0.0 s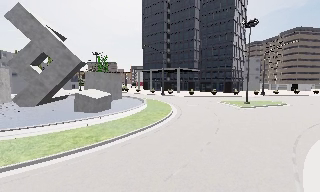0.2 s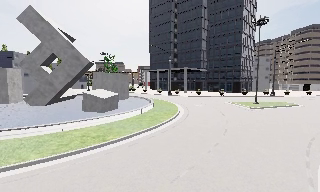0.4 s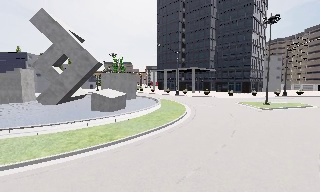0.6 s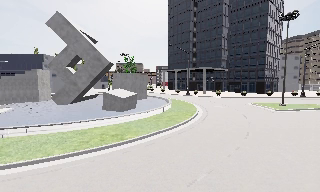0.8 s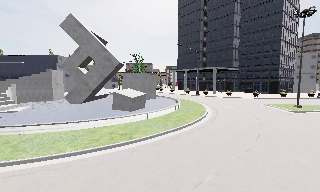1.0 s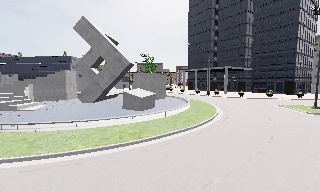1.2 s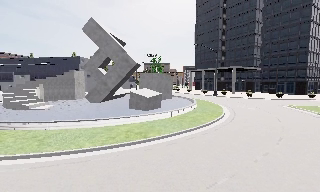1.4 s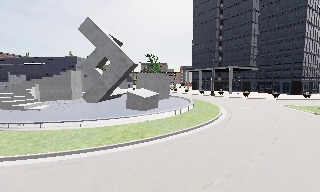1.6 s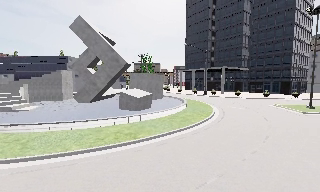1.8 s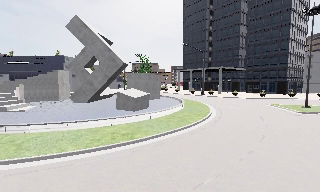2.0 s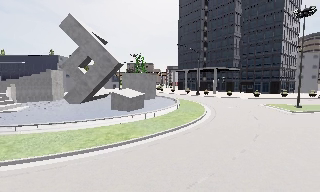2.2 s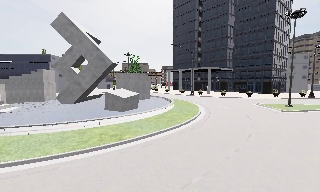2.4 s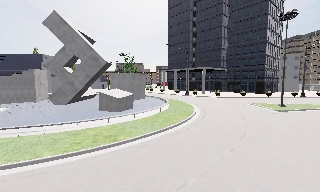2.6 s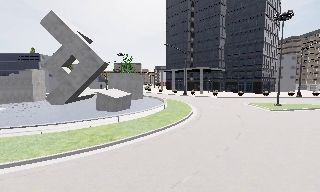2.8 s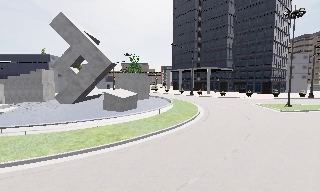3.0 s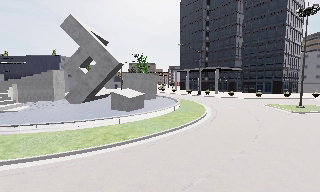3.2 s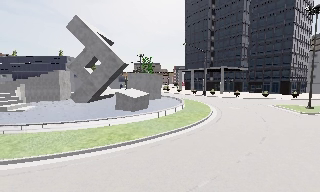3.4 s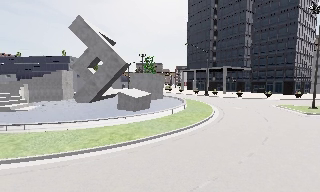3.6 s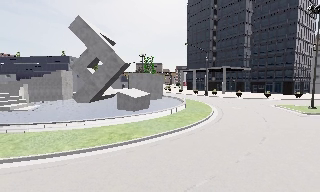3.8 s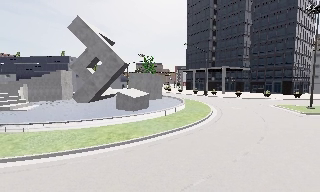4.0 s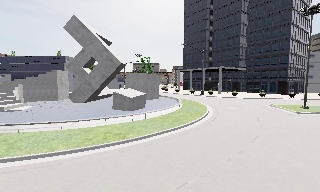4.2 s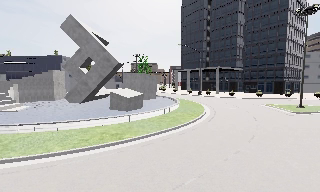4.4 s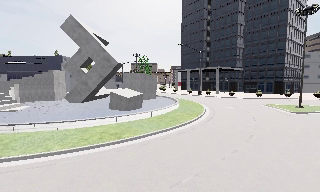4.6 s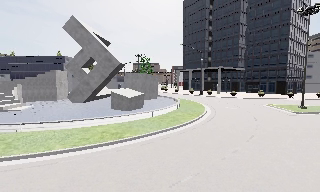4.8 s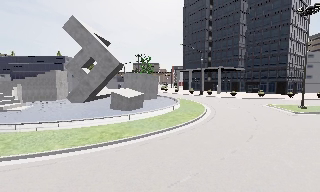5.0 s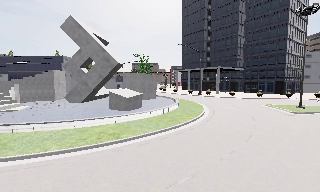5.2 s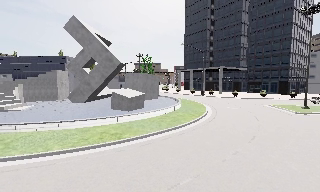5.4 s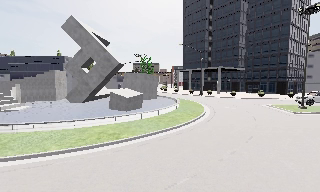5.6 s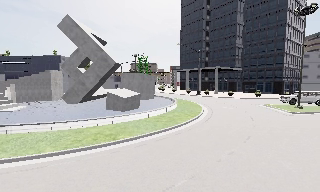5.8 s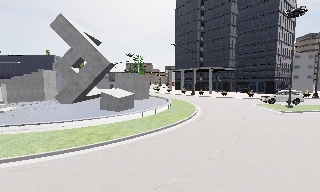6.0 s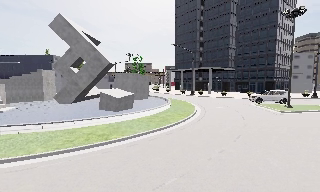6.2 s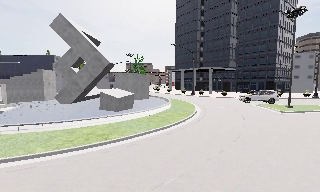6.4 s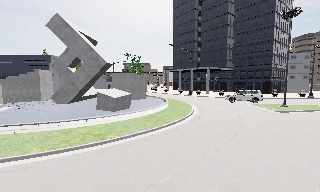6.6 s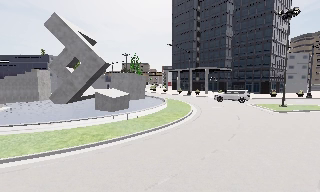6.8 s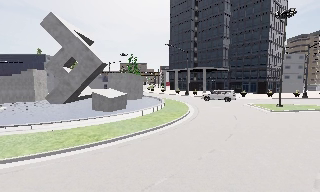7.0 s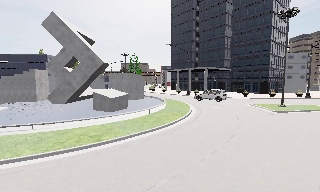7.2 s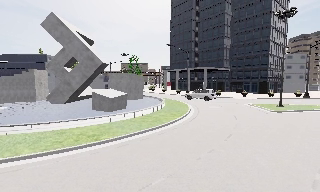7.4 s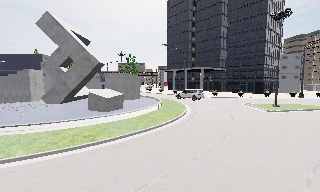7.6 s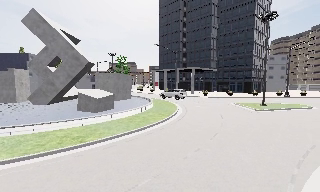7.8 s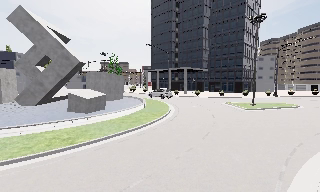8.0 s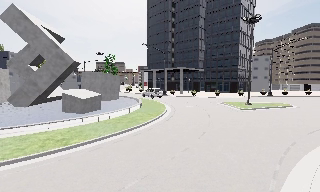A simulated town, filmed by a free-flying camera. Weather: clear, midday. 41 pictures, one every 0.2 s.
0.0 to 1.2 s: The camera pans to its left, which is counterclockwise from overhead, by about 20 degrees.
1.2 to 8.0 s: The camera swings to its right by about 15 degrees, and the scene slides to the left. It travels to its right, about 1.5 m, so close, fixed things drift to the left.
The film runs forward here.
